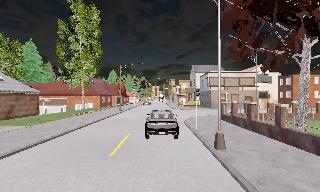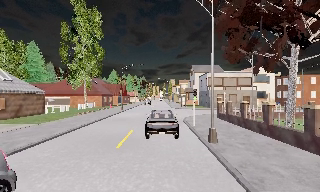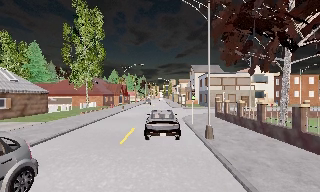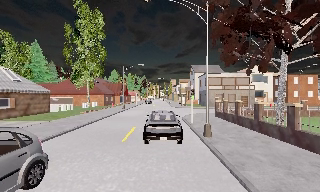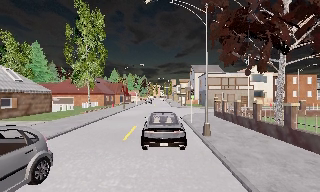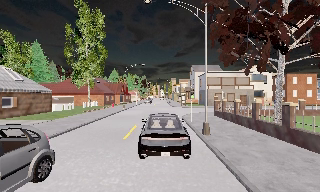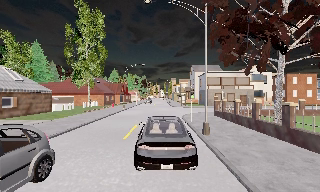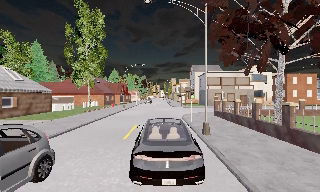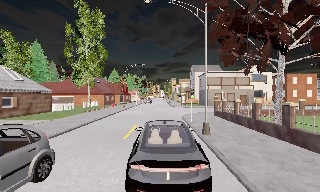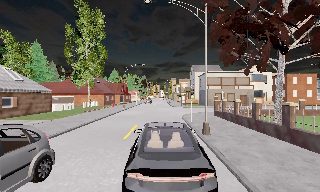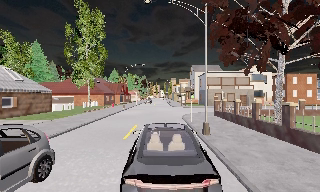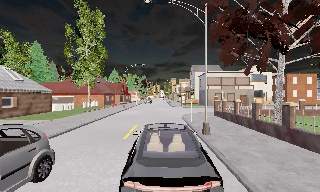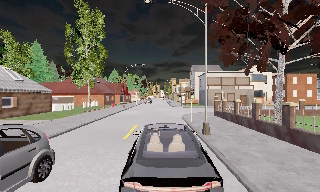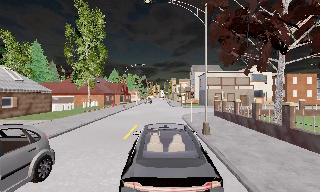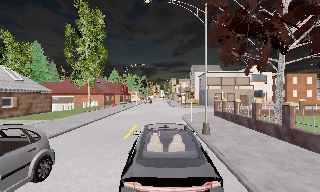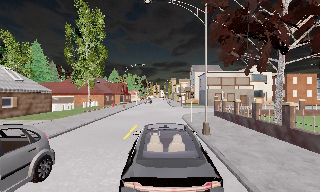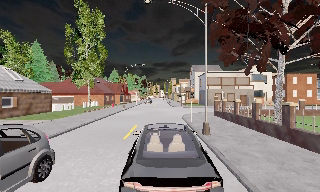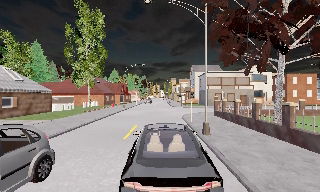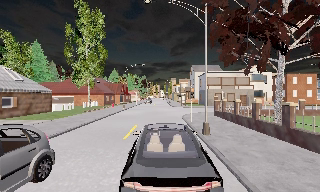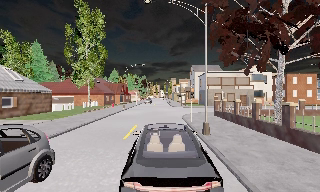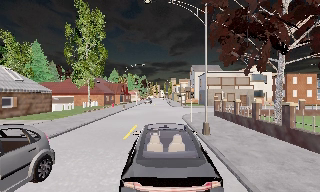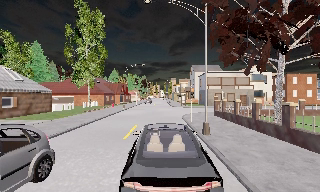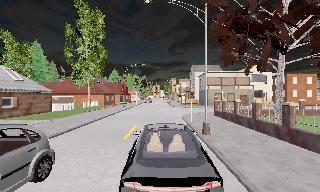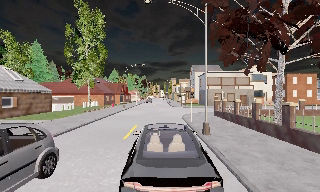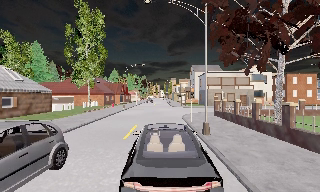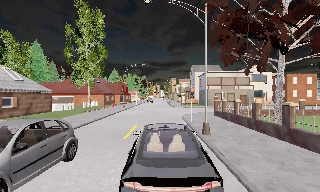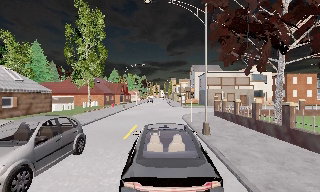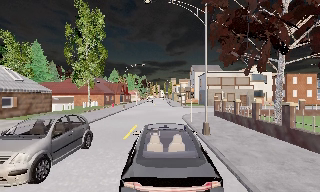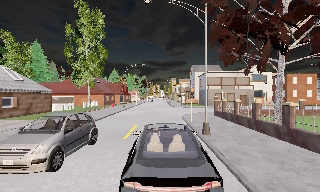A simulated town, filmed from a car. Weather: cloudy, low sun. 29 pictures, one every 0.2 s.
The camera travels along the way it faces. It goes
backward.
0.0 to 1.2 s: The camera travels backward, about 2 m, so what stands in front gets smaller. It loses speed.
1.2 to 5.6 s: The camera keeps its place and its aim.
The film runs backward here.
